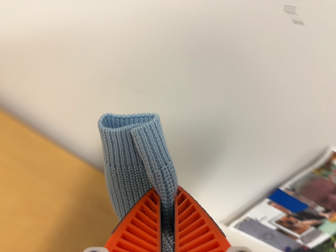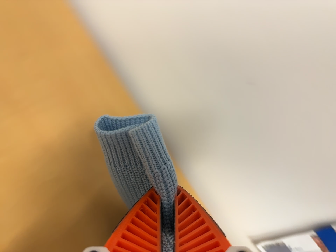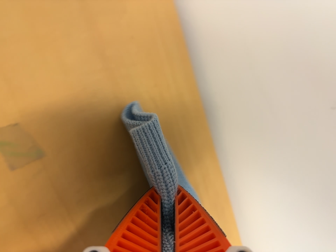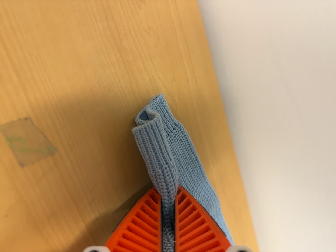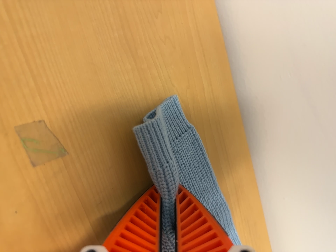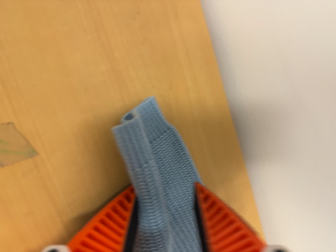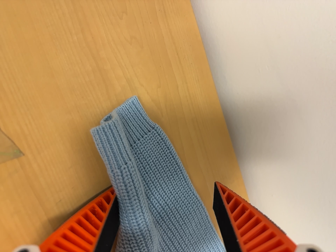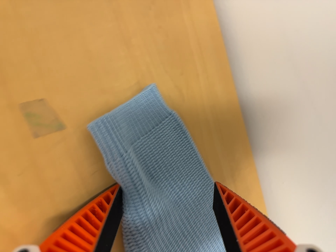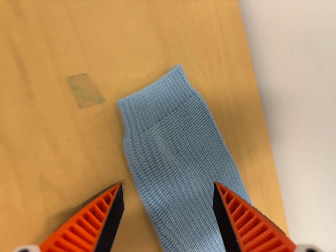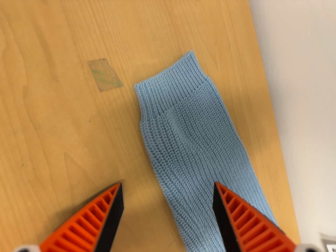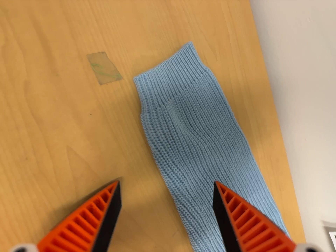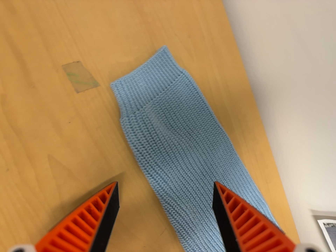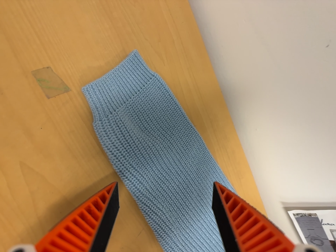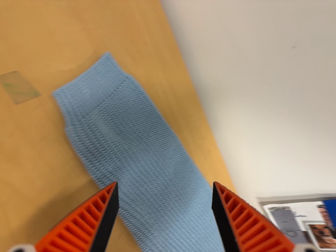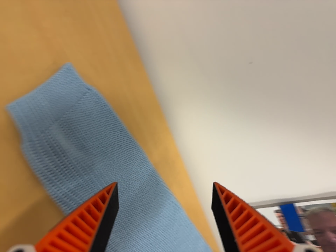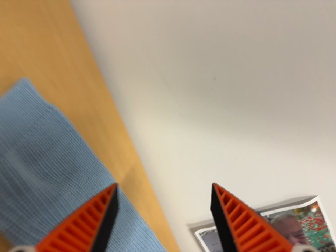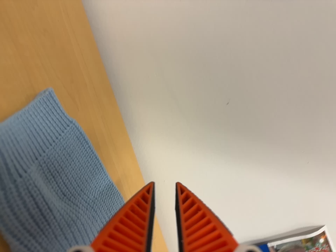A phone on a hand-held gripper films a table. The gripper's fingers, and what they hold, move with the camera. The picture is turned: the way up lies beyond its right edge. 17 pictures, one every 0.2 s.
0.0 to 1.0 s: The camera swings to its left by about 15 degrees, and the scene slides to the right. It travels to its left, about 16 cm, so close, fixed things drift to the right. It rolls about its line of sight by about 40 degrees, and the scene rotates clockwise.
1.0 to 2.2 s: The camera travels backward and toward the bottom of its view, about 7 cm, so what stands in front gets smaller.
2.2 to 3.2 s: The camera pans to its right by about 35 degrees. It travels to its left, about 7 cm. Its aim tips toward the top of its view by about 15 degrees, and the scene shifts downward.
The film runs backward here.
